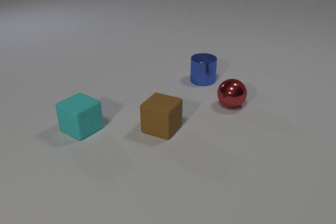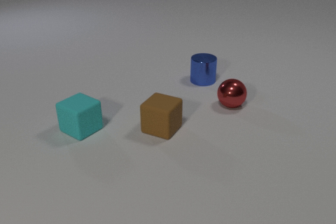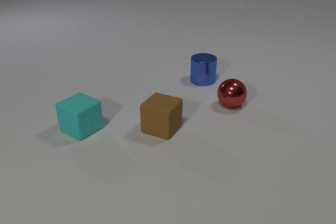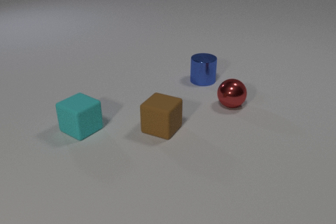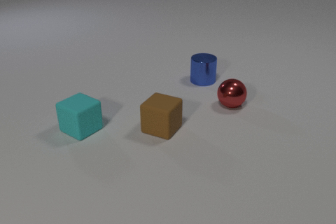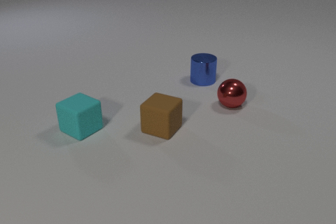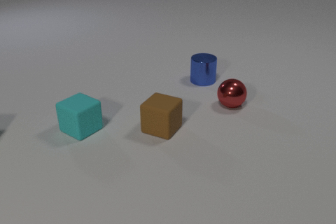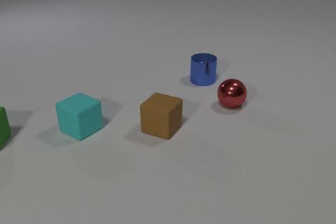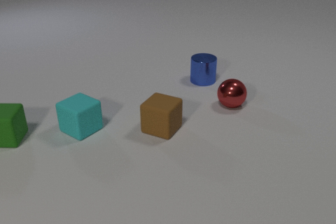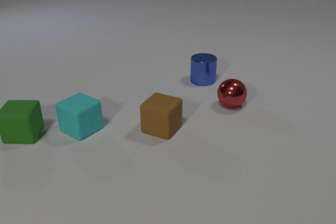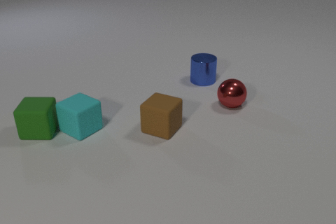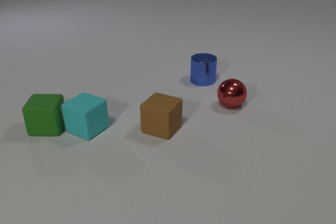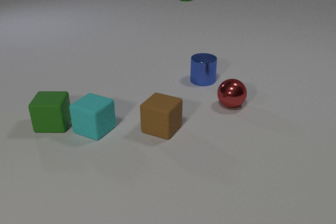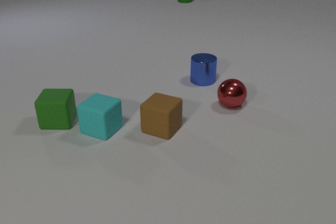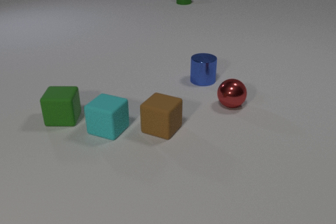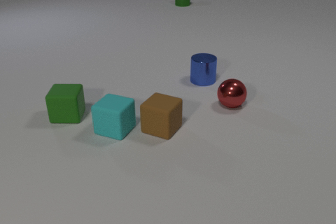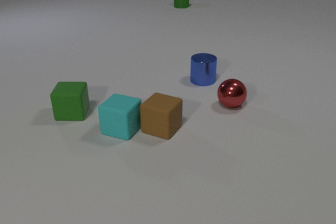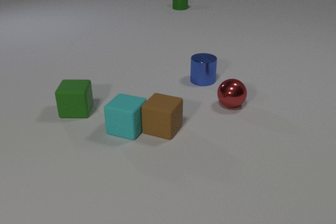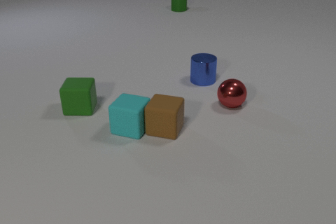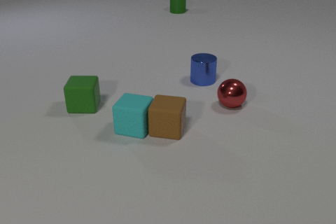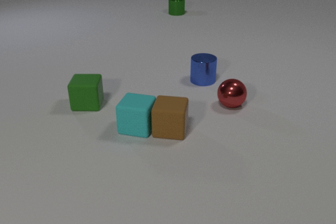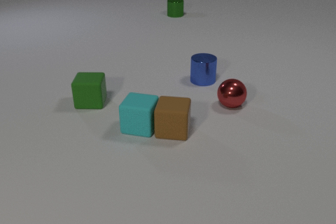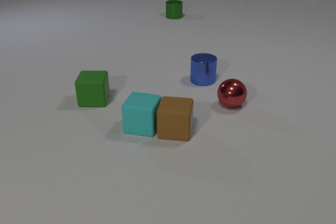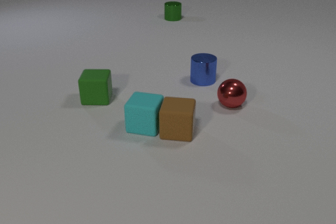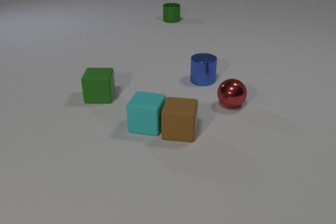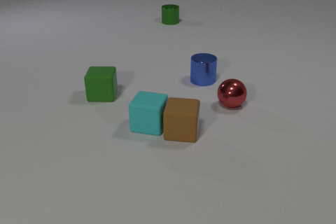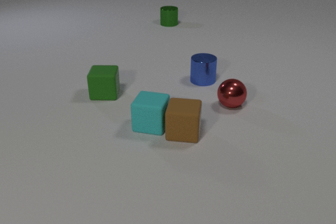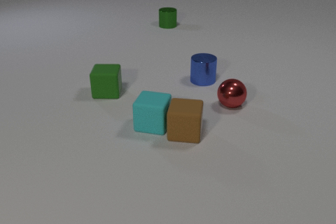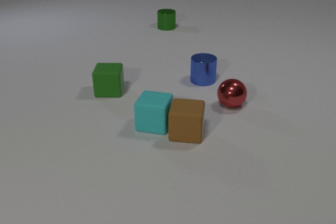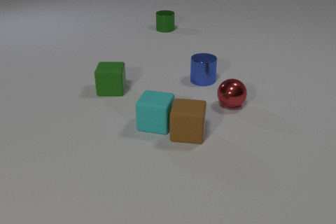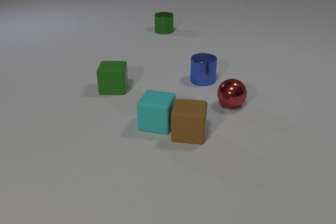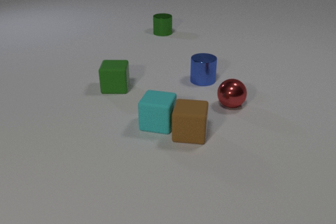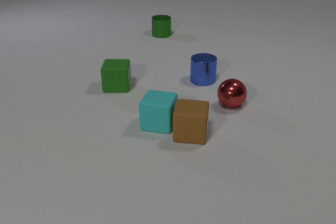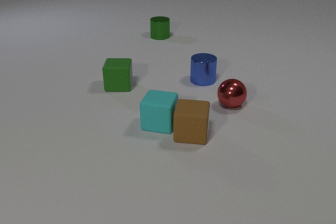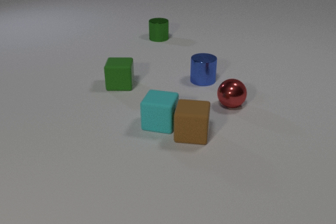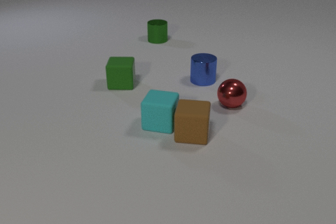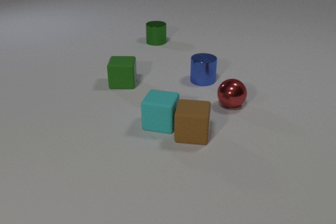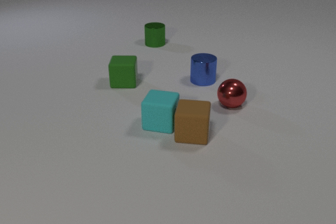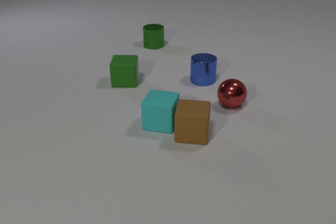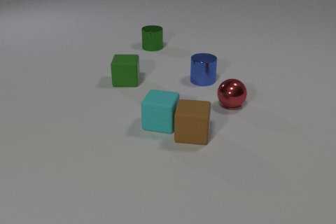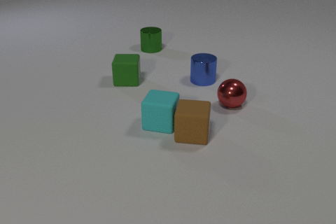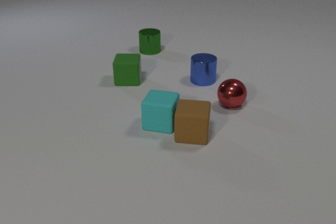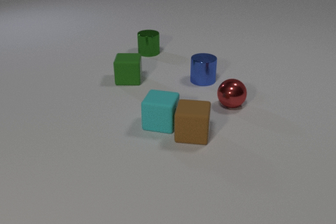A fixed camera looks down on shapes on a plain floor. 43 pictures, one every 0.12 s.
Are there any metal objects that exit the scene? no.
How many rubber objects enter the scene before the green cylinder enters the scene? 1.
How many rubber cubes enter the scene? 1.
0.00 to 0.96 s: The green rubber cube comes in at the left edge, slides to the right.
0.96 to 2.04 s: The green rubber cube slides to the right and away from the camera. The cyan rubber cube slides to the right. The green metal cylinder comes in at the top edge, slides toward the camera. The green rubber cube and the cyan rubber cube collide. The cyan rubber cube and the brown rubber cube collide.
2.04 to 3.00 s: The green rubber cube slides away from the camera and to the right. The cyan rubber cube slides to the right. The brown rubber cube slides to the right. The green metal cylinder slides toward the camera.
3.00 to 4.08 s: The green rubber cube slides away from the camera and to the right. The cyan rubber cube slides to the right. The brown rubber cube slides to the right. The green metal cylinder slides toward the camera.
4.08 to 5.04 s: The green rubber cube slides away from the camera and to the right. The green metal cylinder slides toward the camera.
